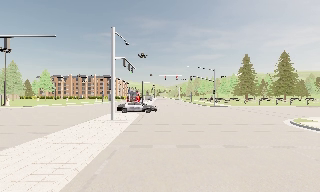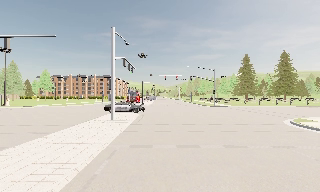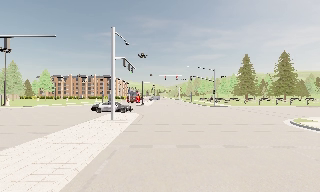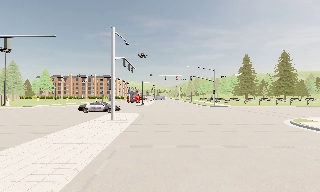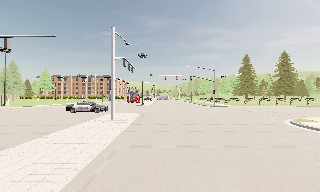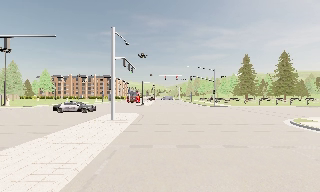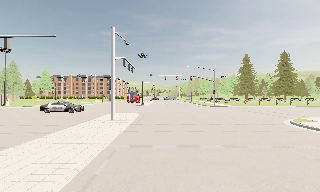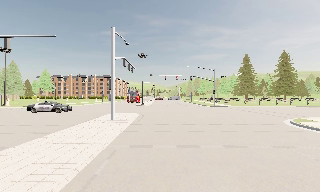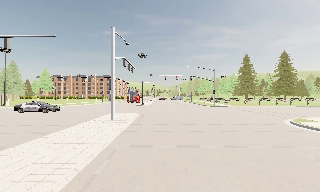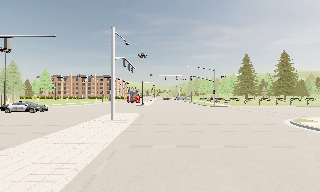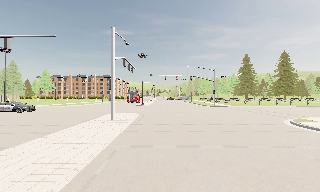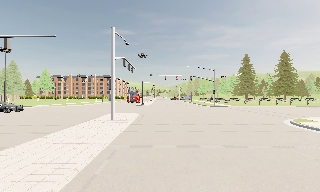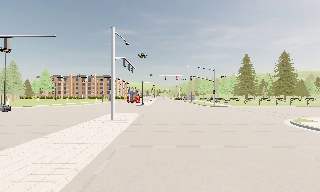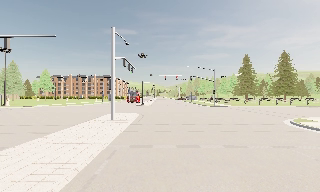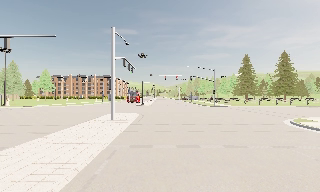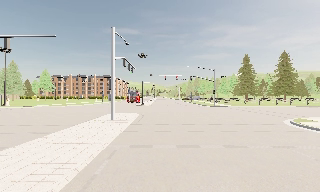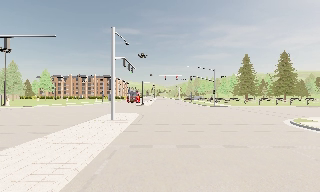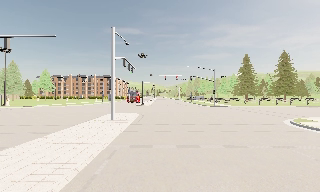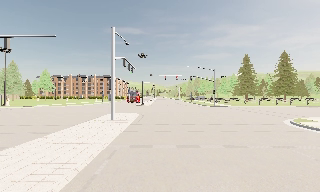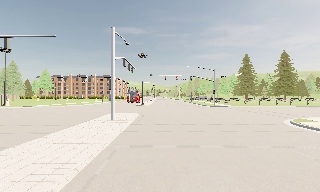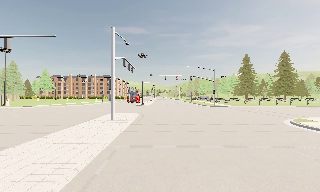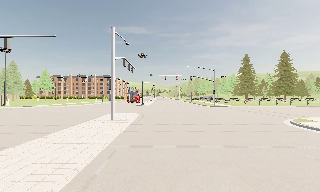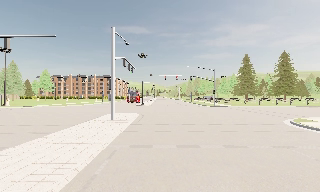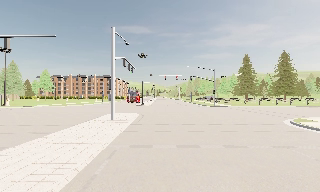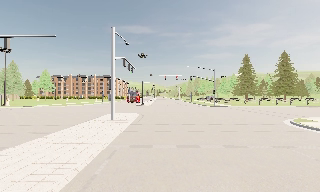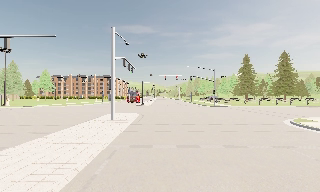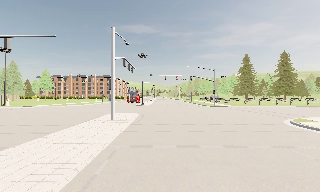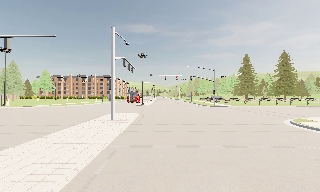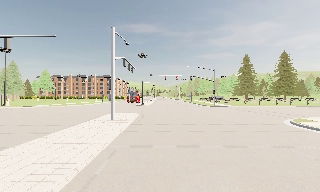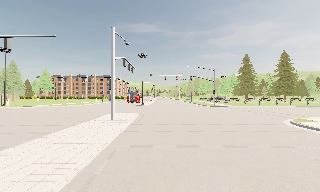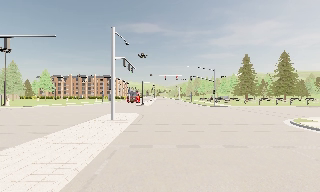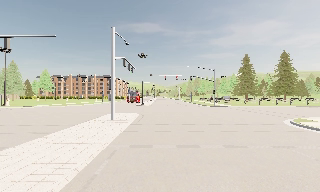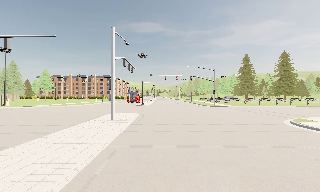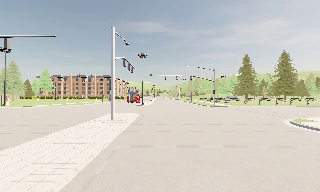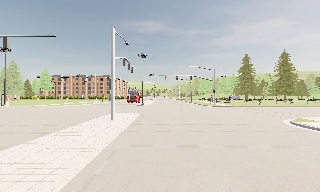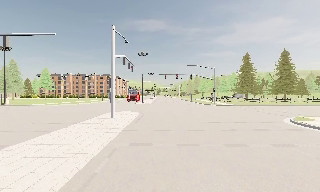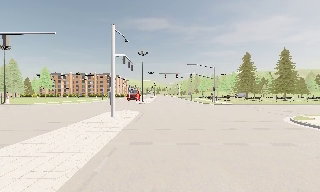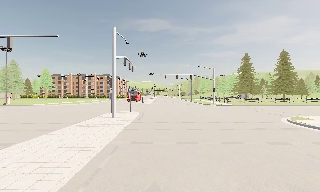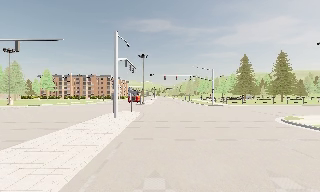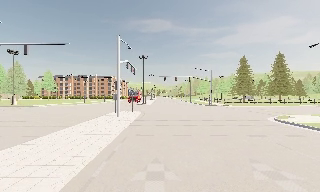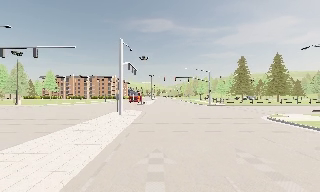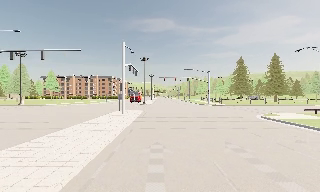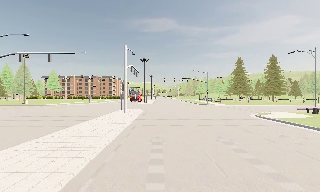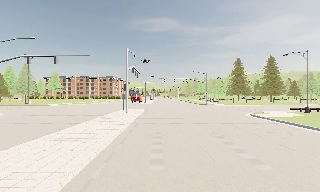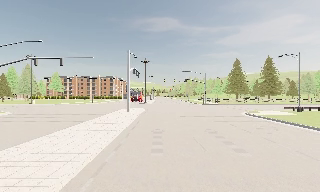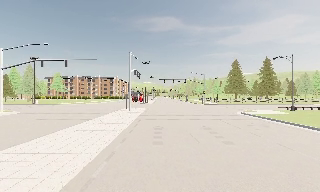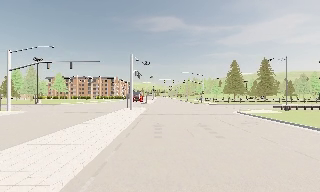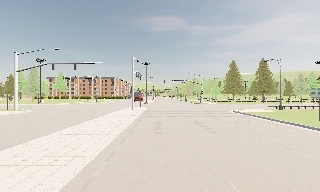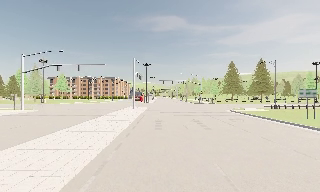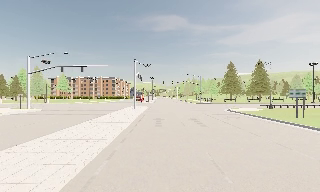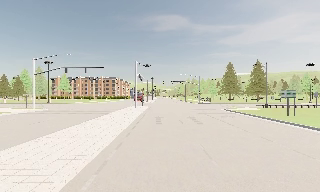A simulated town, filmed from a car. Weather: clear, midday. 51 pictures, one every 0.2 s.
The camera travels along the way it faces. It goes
backward.
0.0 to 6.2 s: The camera keeps its place and its aim.
6.2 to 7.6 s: The camera travels backward, about 1 m, so what stands in front gets smaller. It gains speed.
7.6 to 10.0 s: The camera travels backward, about 12 m, so what stands in front gets smaller.
The film runs backward here.
